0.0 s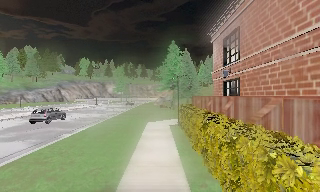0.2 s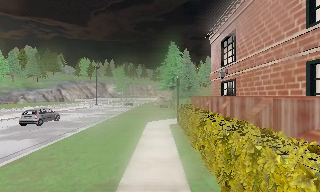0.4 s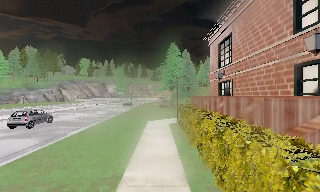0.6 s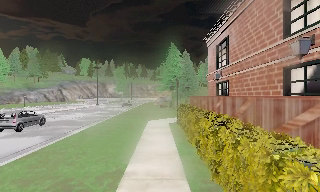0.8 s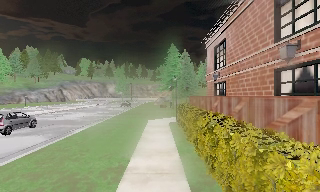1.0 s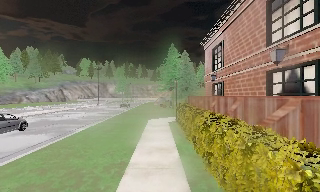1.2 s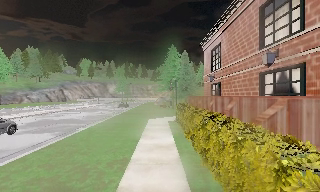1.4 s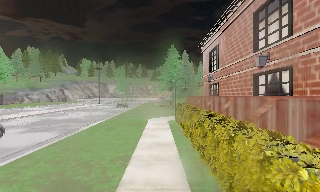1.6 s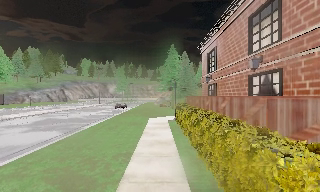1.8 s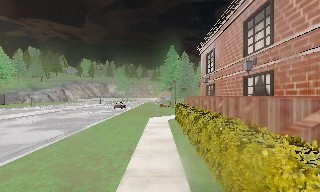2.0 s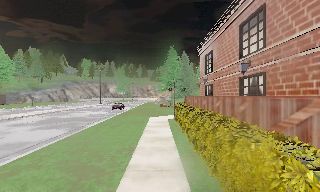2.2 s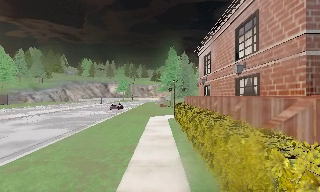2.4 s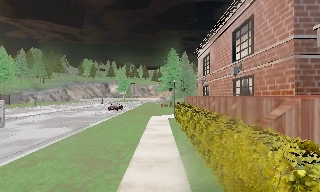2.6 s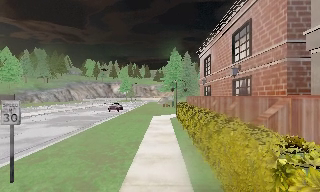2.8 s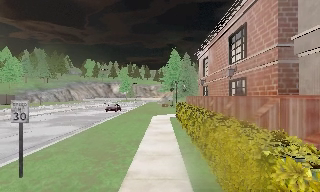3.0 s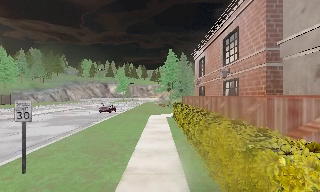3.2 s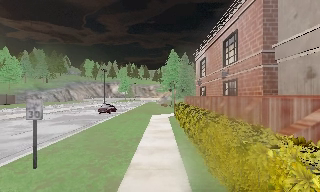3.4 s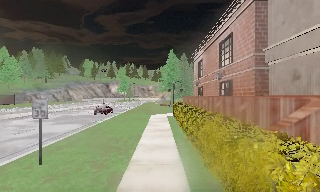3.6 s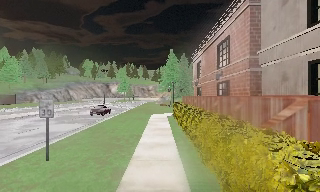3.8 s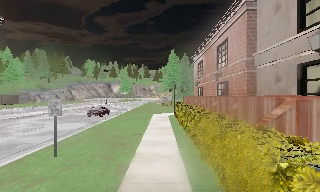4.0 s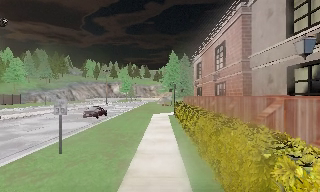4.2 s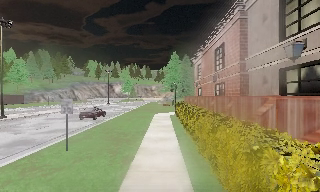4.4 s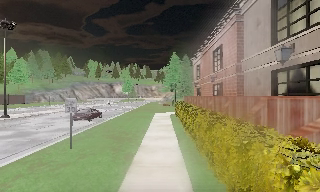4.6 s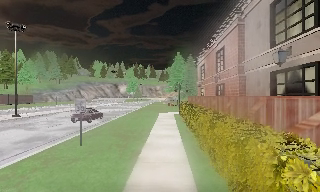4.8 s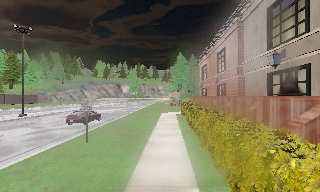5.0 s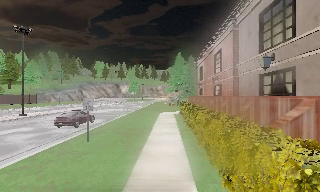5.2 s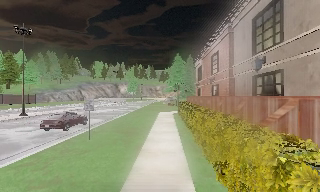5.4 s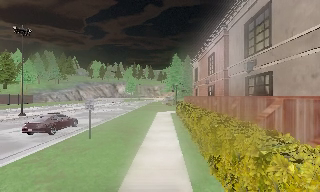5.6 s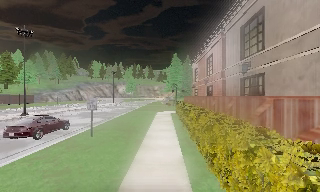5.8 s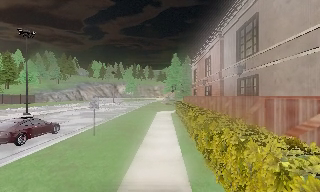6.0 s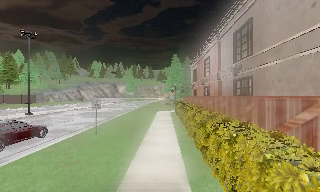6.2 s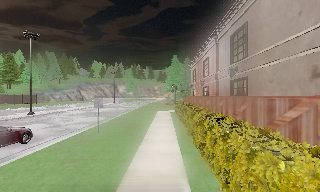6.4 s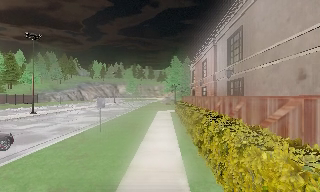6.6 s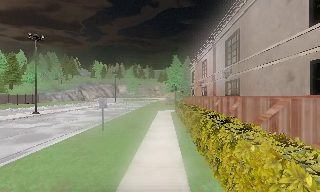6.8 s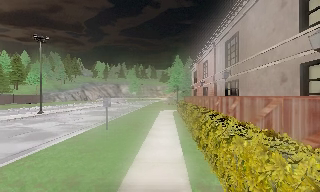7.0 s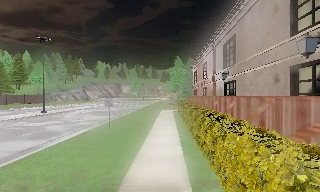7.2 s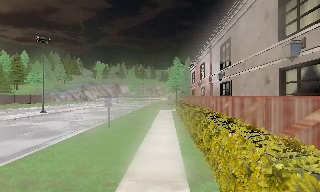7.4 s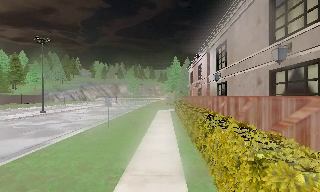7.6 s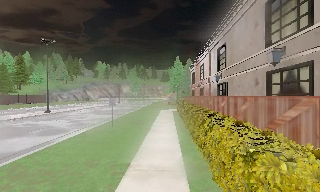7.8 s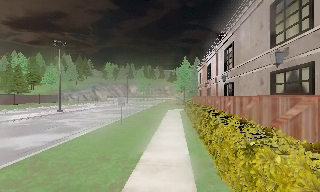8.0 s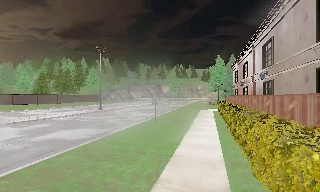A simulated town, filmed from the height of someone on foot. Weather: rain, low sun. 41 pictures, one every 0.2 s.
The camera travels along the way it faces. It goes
backward.
0.0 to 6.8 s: The camera travels backward, about 12 m, so what stands in front gets smaller.
6.8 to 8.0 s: The camera swings to its left by about 15 degrees, and the scene slides to the right. It travels backward, about 2 m, so what stands in front gets smaller.
The film runs backward here.
